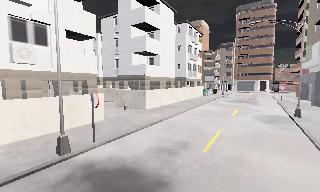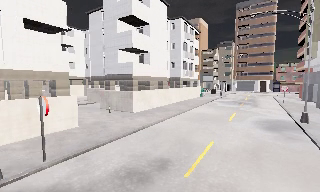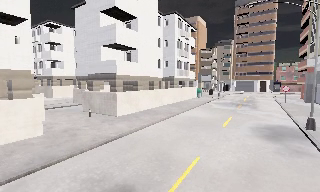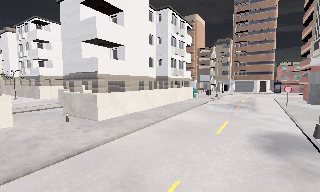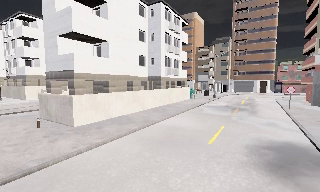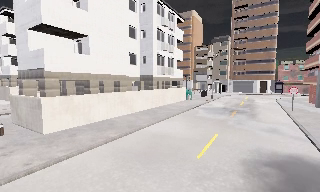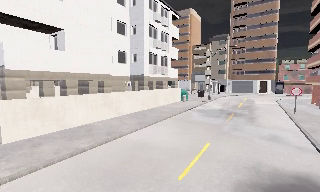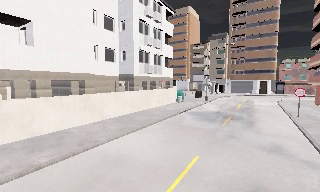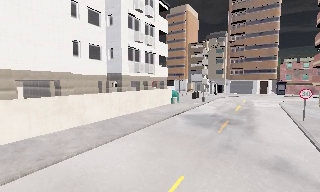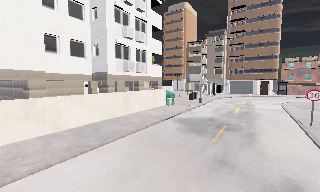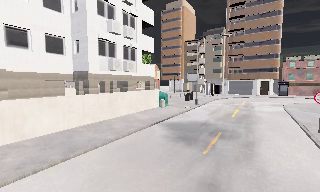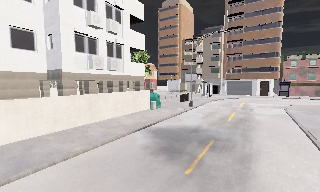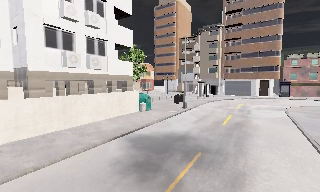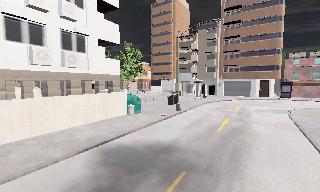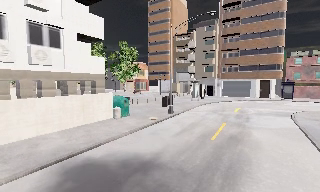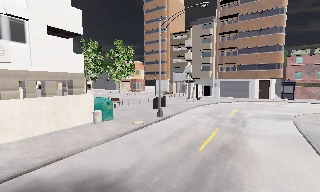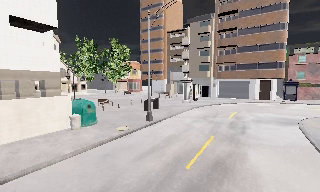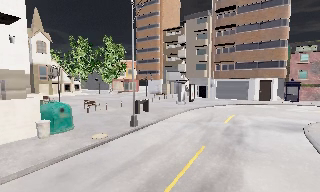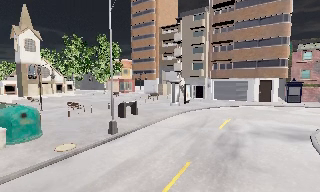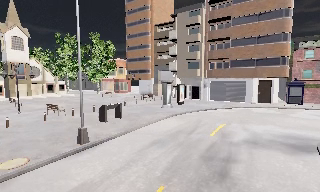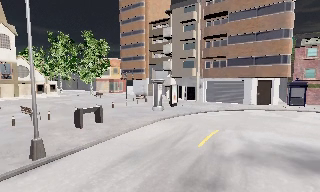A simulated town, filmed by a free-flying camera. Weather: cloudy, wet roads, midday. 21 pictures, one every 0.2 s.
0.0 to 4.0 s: The camera travels forward and to its right, about 35 m, so what stands in front looms larger.
The film runs forward here.
